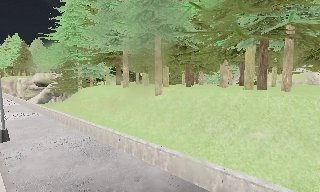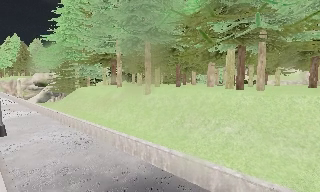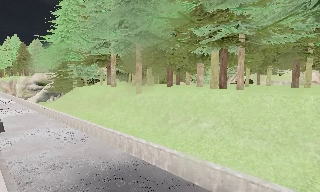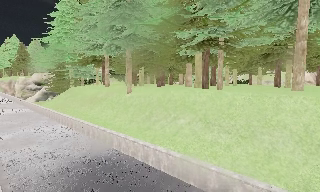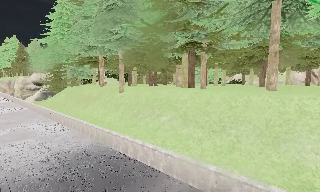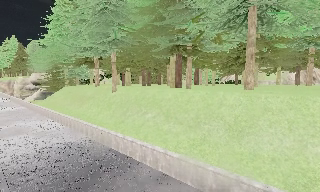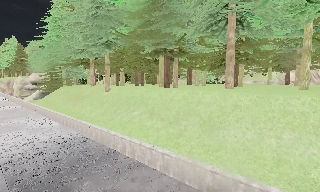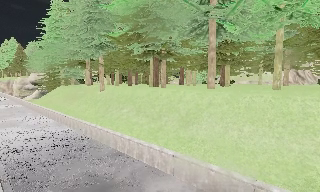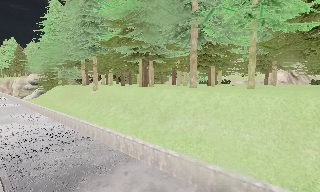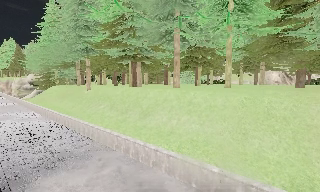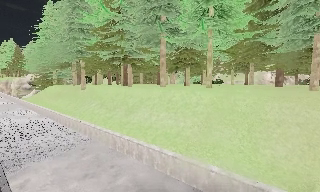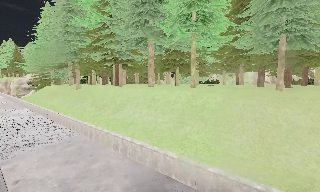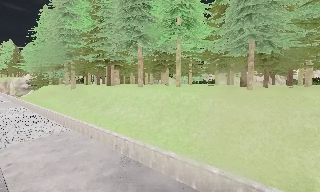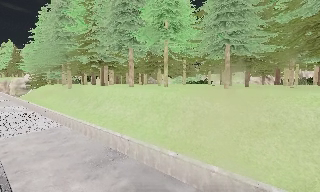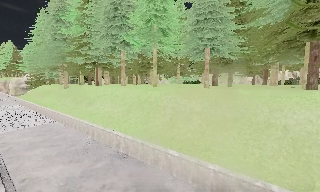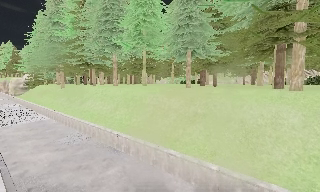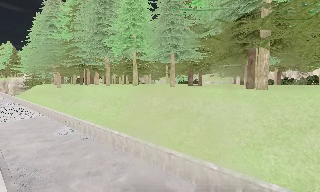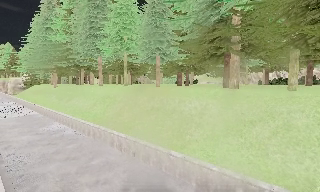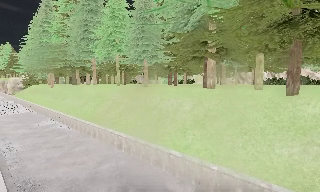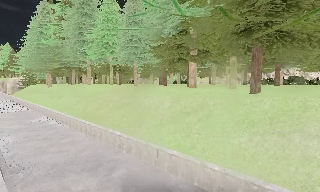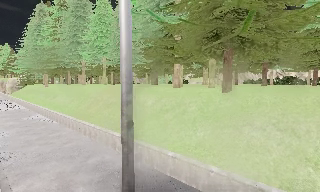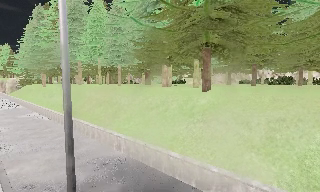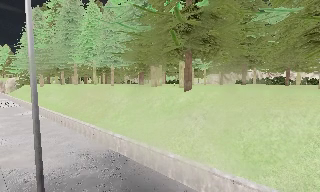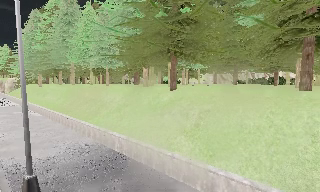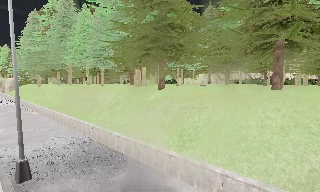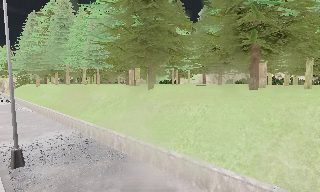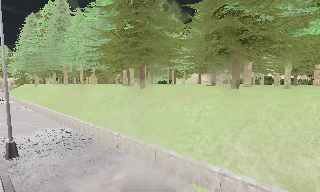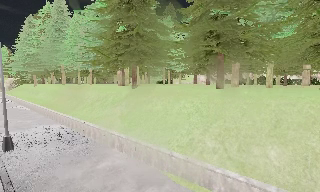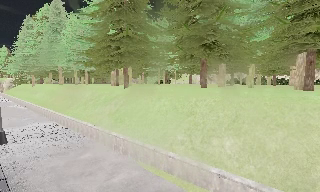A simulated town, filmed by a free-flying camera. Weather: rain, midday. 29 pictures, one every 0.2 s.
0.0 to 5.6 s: The camera travels to its right and backward, about 40 m, so close, fixed things drift to the left.
The film runs backward here.
